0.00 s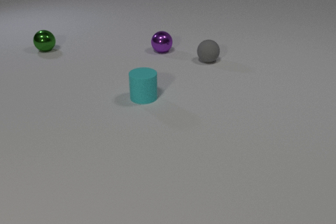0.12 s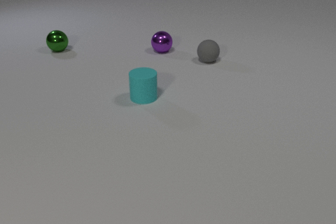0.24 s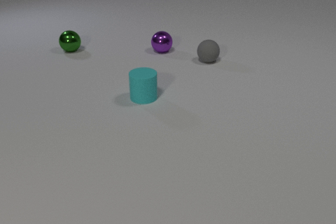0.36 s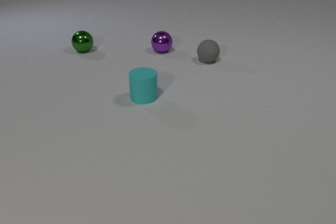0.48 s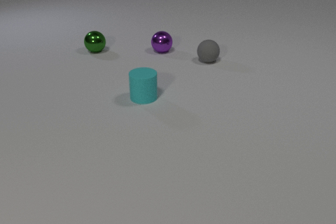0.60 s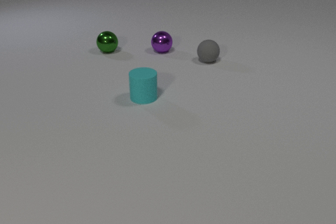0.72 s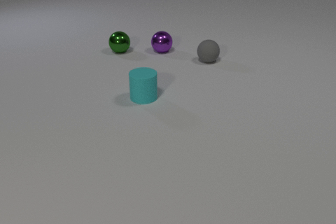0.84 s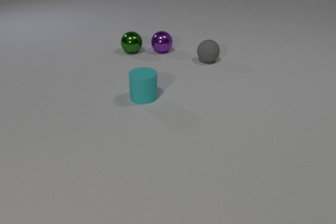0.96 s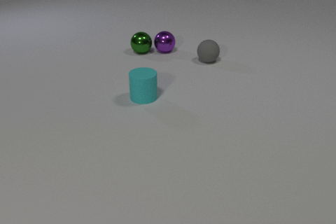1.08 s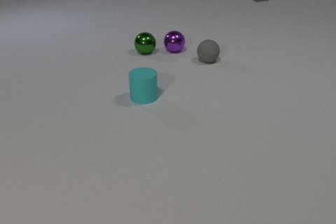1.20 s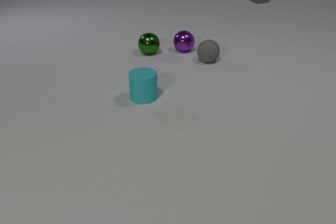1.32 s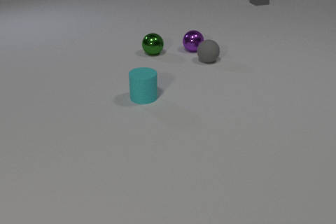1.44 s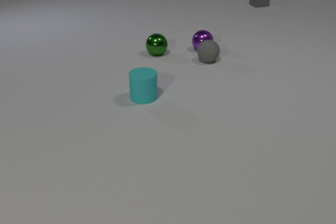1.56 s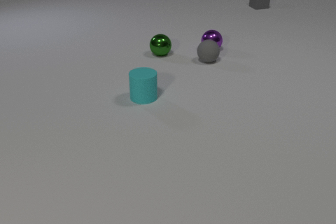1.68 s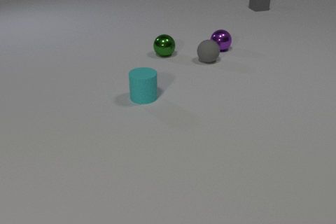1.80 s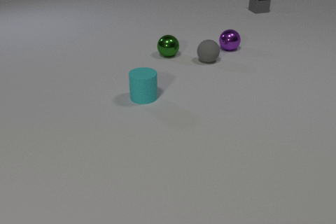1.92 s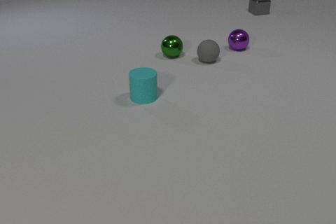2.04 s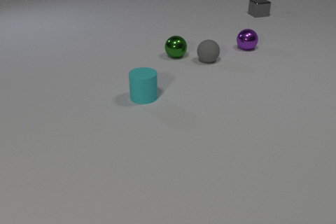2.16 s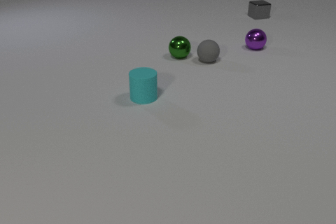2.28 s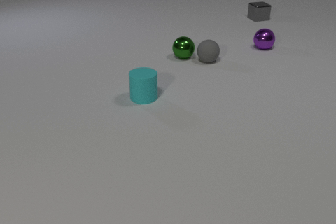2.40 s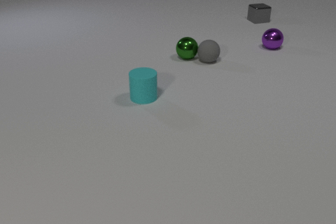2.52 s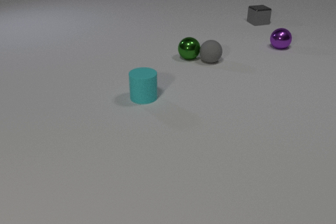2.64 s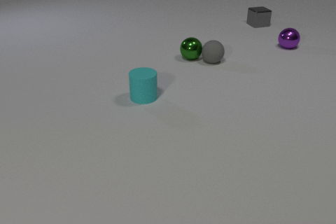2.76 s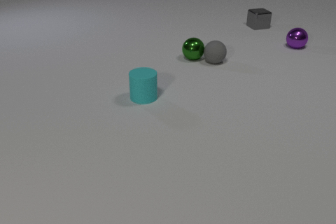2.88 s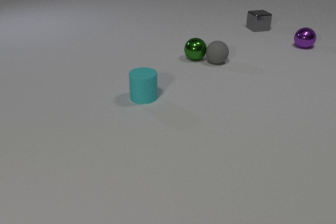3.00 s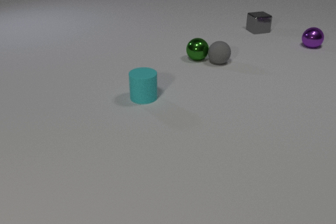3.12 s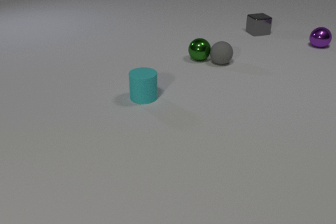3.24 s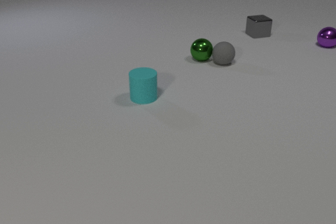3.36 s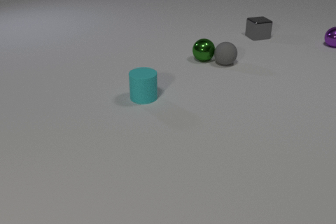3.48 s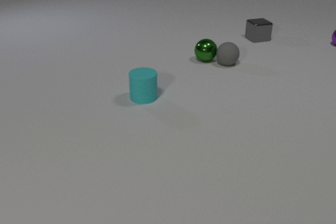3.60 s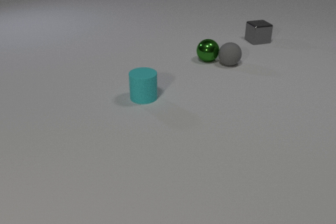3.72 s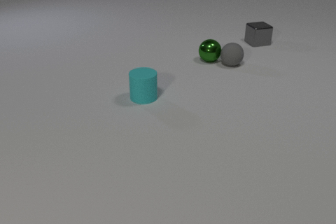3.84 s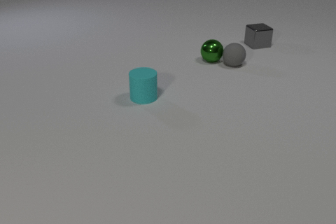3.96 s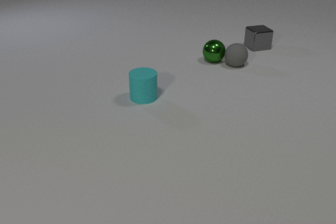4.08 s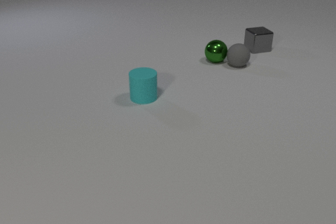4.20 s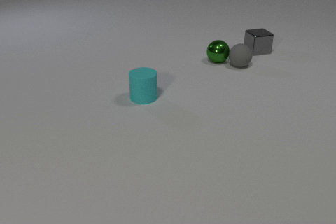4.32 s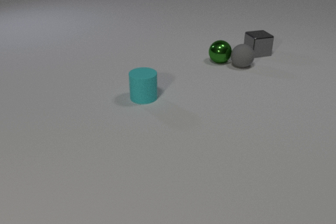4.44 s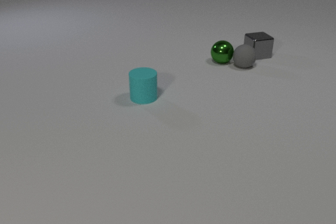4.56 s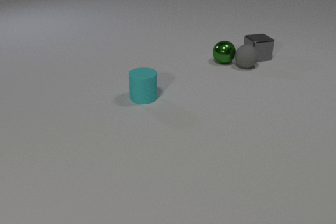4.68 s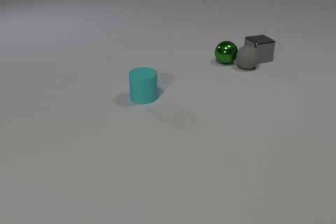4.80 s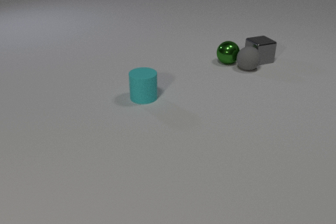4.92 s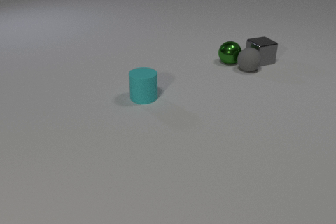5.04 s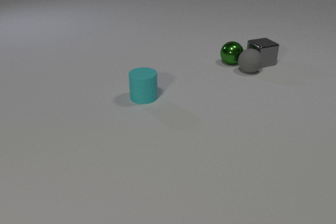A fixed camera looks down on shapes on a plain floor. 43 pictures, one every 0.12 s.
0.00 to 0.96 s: The green metal sphere rolls to the right. The gray metal cube comes in at the top edge, slides toward the camera. The green metal sphere and the purple metal sphere collide.
0.96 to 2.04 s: The green metal sphere rolls to the right. The purple metal sphere rolls to the right. The gray metal cube slides toward the camera.
2.04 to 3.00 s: The green metal sphere rolls to the right. The purple metal sphere rolls to the right. The gray rubber sphere rolls to the right. The gray metal cube slides toward the camera. The green metal sphere and the gray rubber sphere collide.
3.00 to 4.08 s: The green metal sphere rolls to the right. The purple metal sphere rolls to the right and away from the camera, leaves at the right edge. The gray rubber sphere rolls to the right. The gray metal cube slides toward the camera.
4.08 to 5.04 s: The green metal sphere rolls to the right. The gray rubber sphere rolls toward the camera and to the right. The gray metal cube slides toward the camera. The gray rubber sphere and the gray metal cube collide.
How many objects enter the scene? 1.
What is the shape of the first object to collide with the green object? sphere.
What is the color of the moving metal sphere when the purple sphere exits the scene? green.
